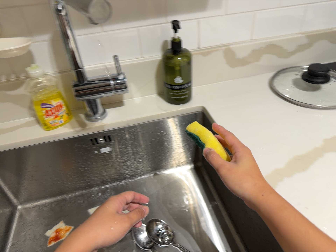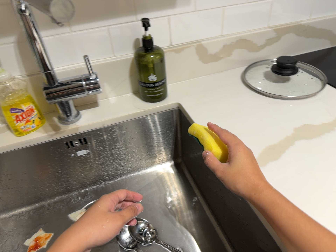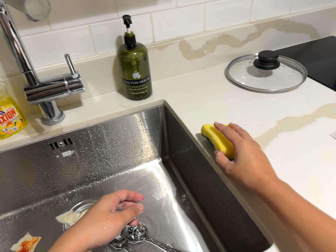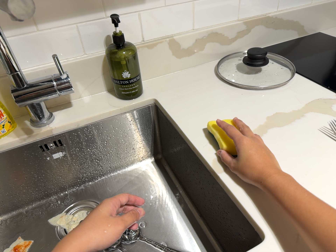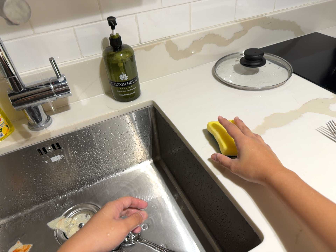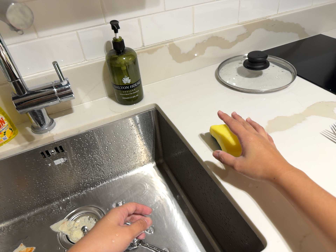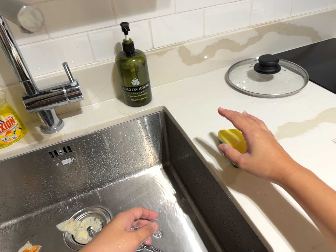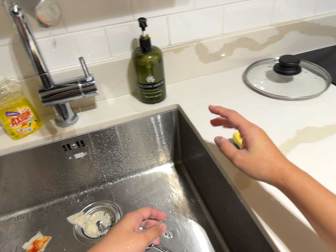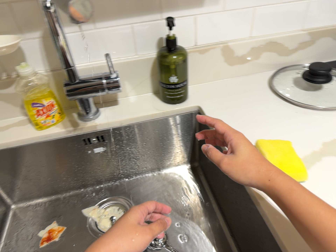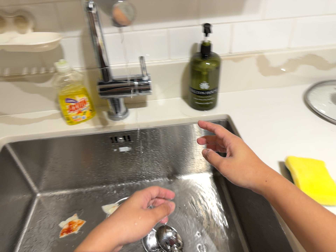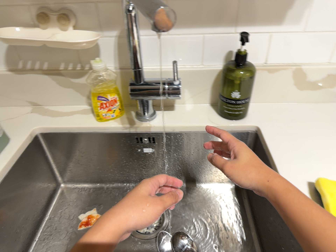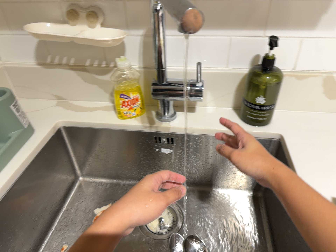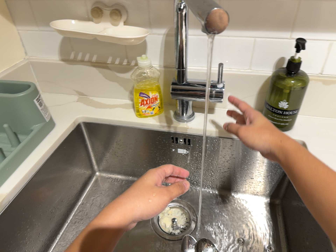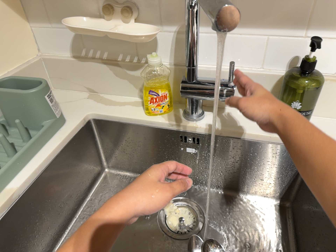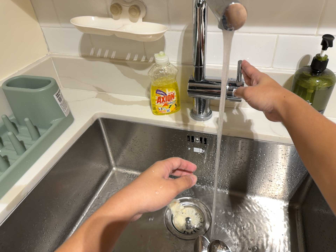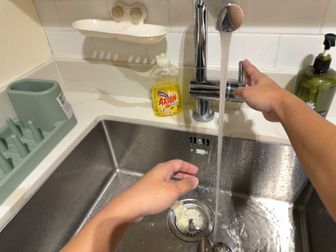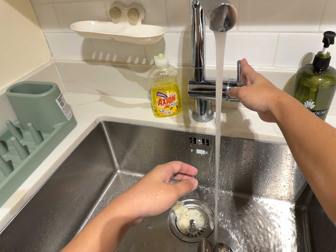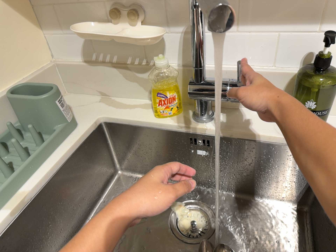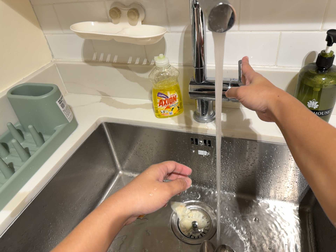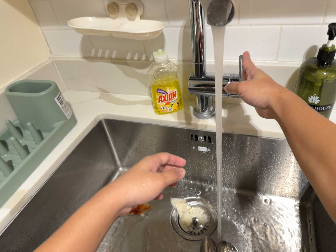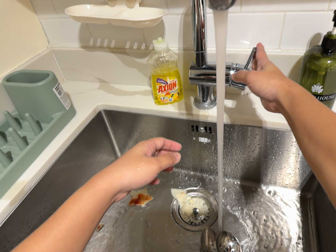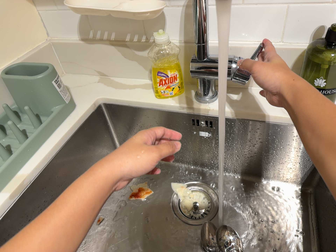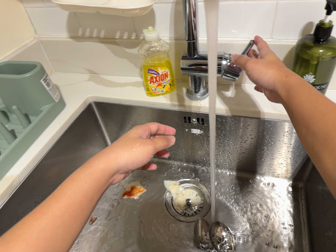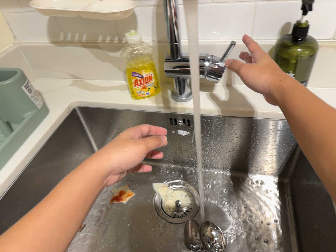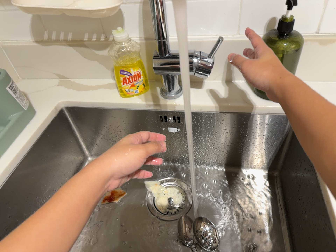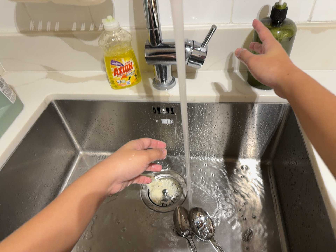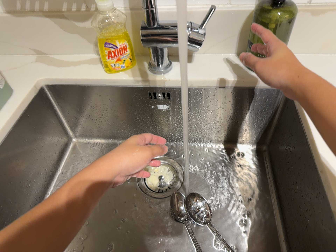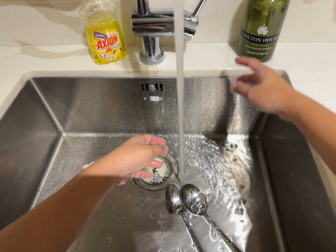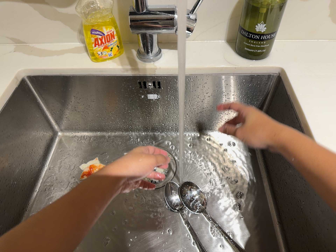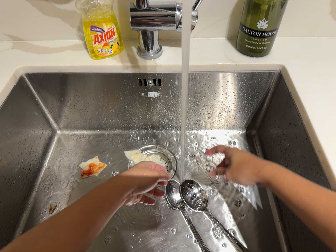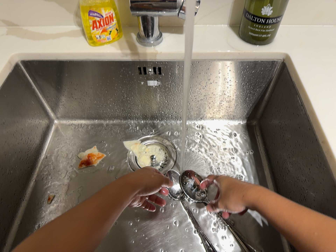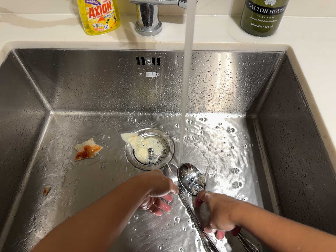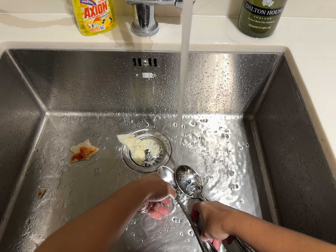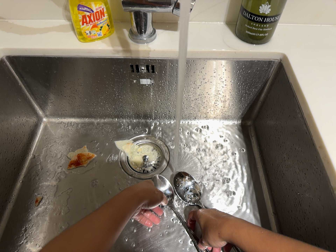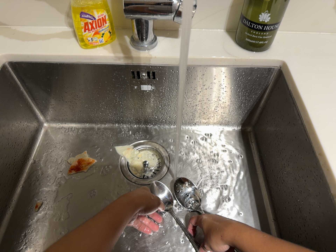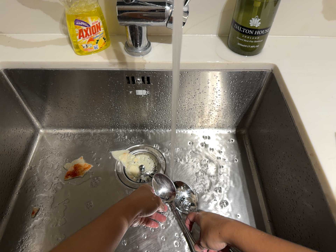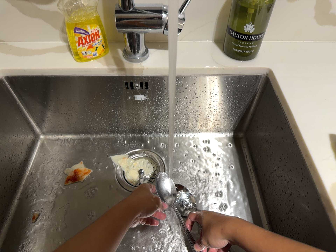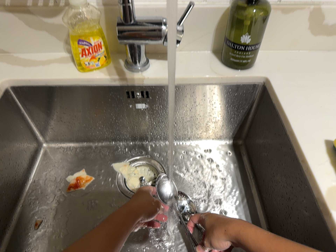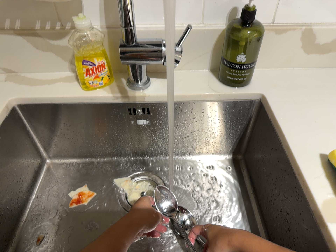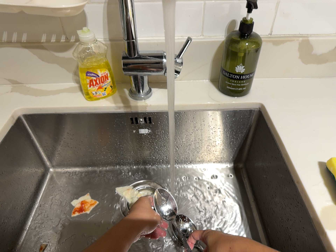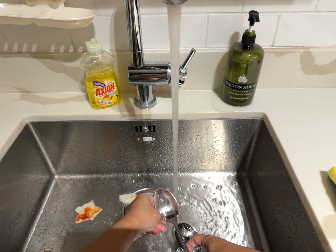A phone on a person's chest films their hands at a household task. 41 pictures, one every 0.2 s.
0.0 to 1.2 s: The camera shifts only a little, or ends up much as it began.
1.2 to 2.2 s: The scene slides to the right, as the camera pans about 20 degrees to its left. It rolls about its line of sight by about 20 degrees, and the scene rotates clockwise.
2.2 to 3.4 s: The scene slides to the right, as the camera pans about 10 degrees to its left.
3.4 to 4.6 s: The camera shifts only a little, or ends up much as it began.
4.6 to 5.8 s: The camera pans to its right by about 10 degrees. It travels to its left, about 6 cm.
5.8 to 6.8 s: The camera shifts only a little, or ends up much as it began.
6.8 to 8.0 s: The camera travels backward, about 7 cm, so what stands in front gets smaller. Its aim tips toward the top of its view by about 10 degrees, and the scene shifts downward.
The film runs backward here.
